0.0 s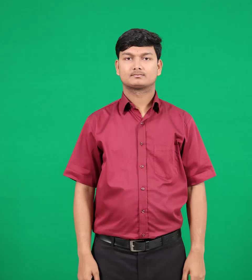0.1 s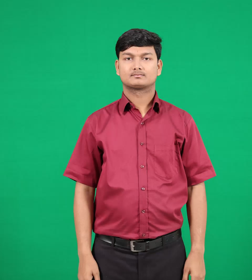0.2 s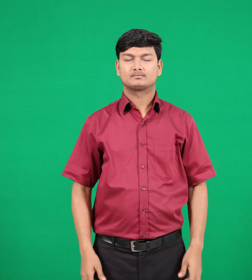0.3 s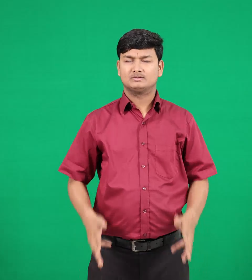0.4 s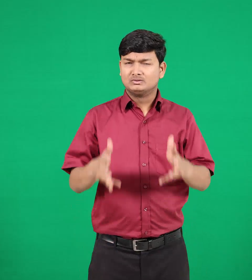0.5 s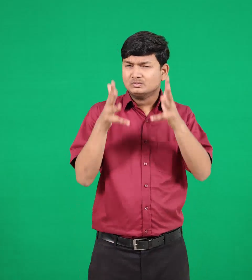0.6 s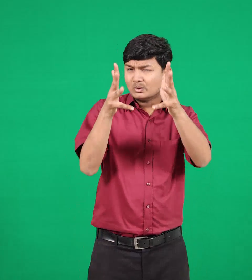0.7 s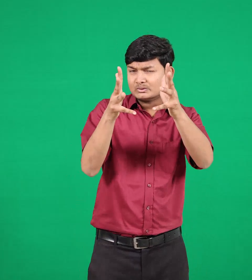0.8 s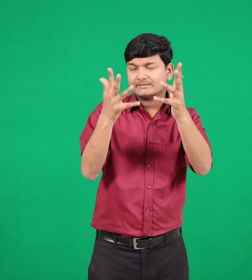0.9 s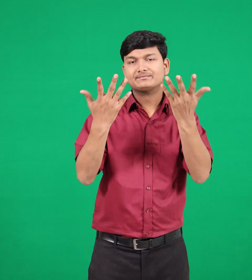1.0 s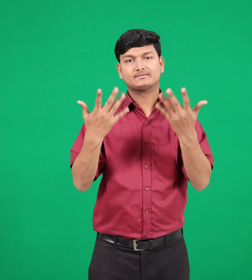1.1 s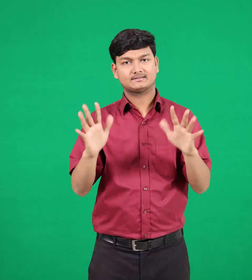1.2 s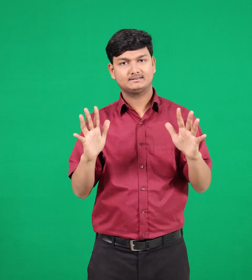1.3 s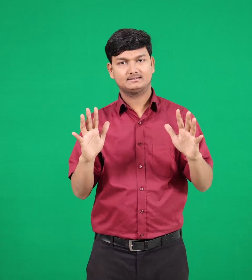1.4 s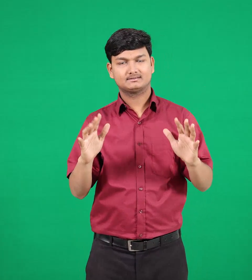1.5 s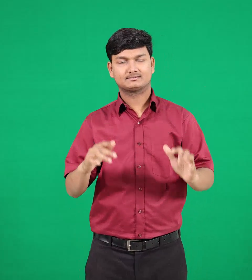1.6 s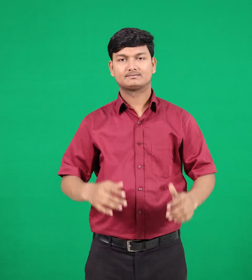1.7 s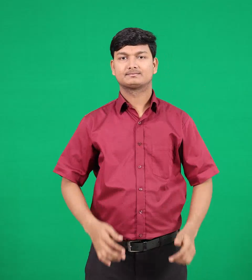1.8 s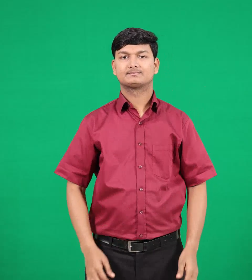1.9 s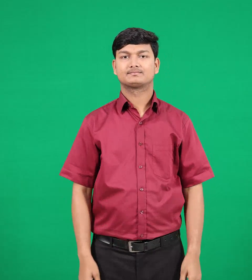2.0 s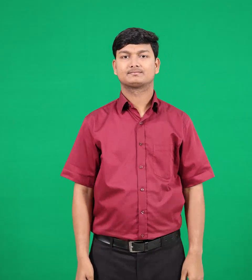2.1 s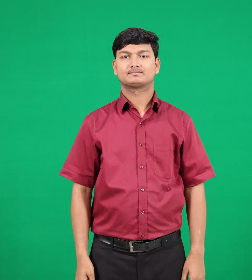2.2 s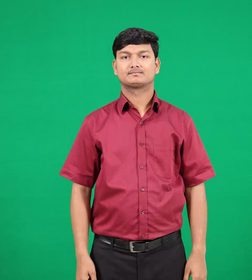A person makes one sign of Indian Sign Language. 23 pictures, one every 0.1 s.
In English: troubled
